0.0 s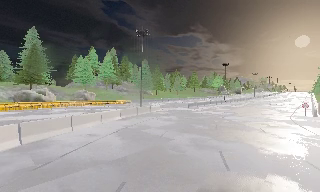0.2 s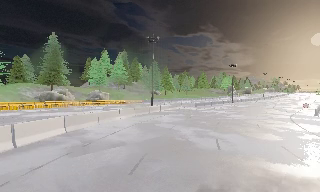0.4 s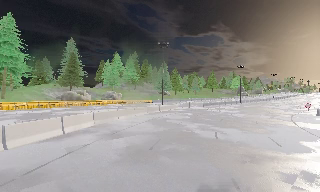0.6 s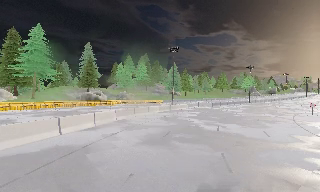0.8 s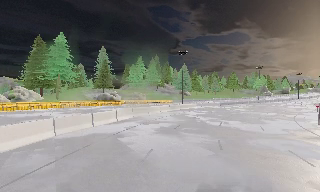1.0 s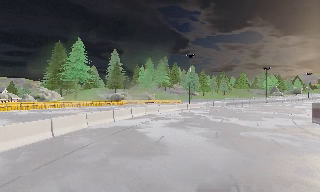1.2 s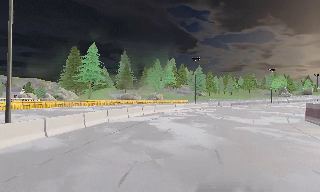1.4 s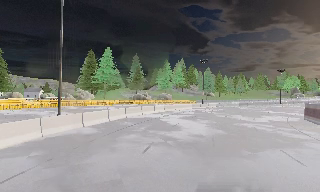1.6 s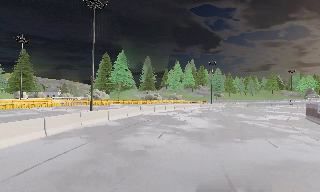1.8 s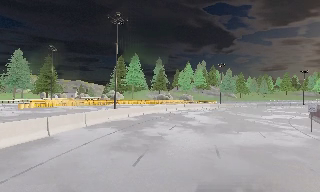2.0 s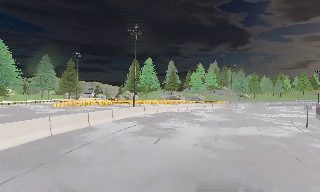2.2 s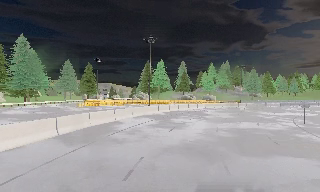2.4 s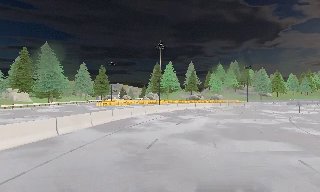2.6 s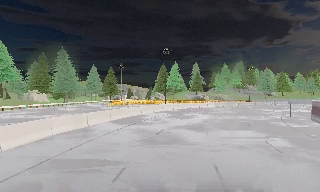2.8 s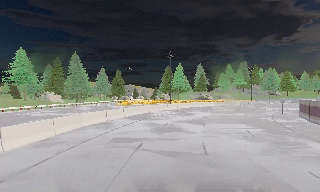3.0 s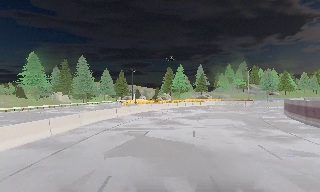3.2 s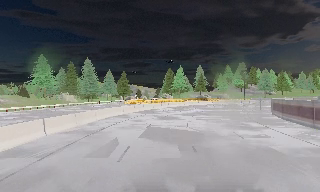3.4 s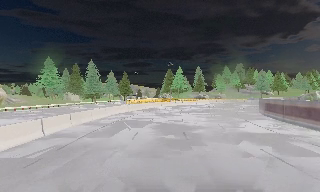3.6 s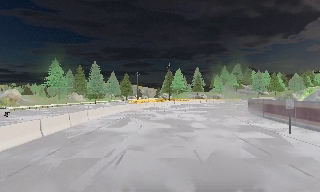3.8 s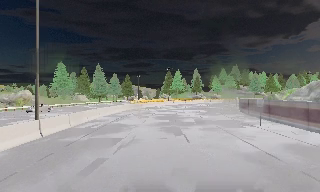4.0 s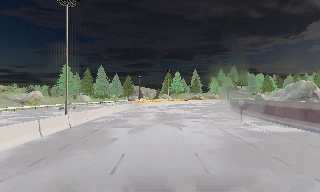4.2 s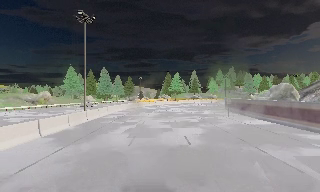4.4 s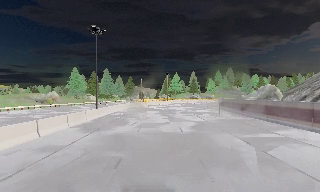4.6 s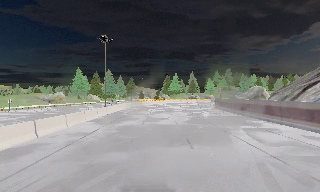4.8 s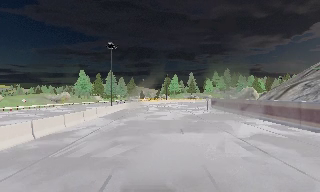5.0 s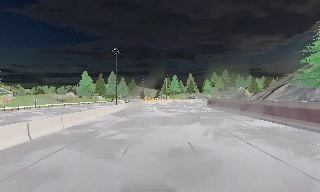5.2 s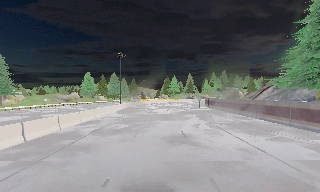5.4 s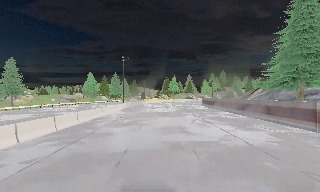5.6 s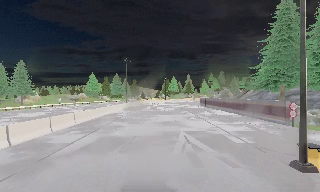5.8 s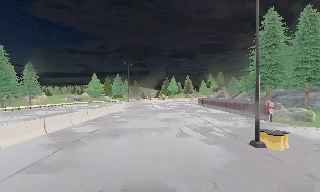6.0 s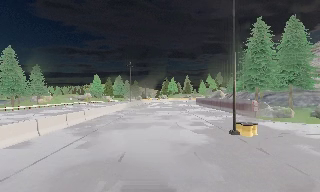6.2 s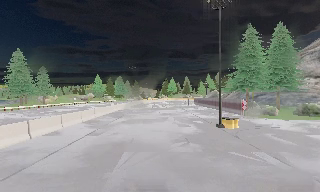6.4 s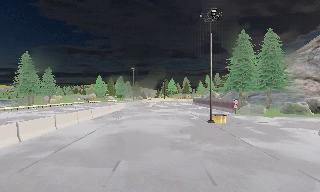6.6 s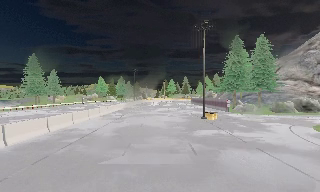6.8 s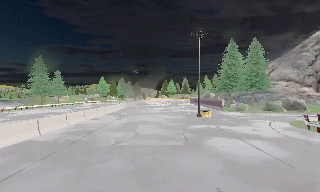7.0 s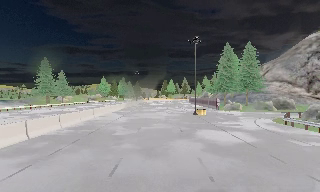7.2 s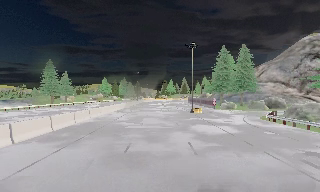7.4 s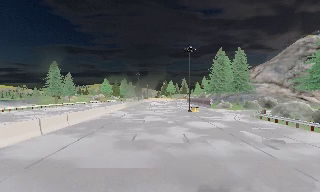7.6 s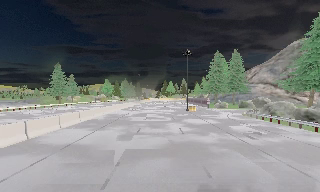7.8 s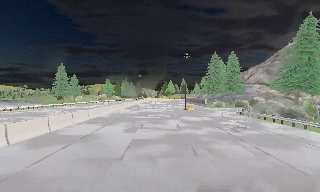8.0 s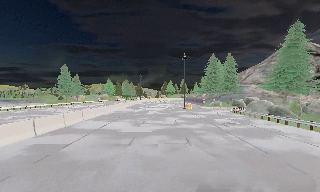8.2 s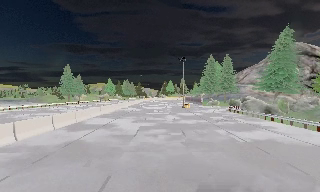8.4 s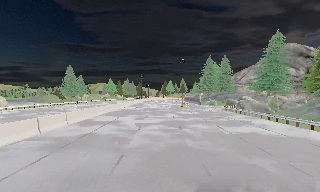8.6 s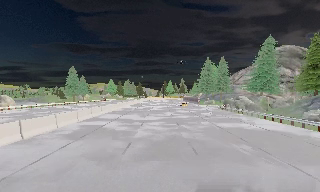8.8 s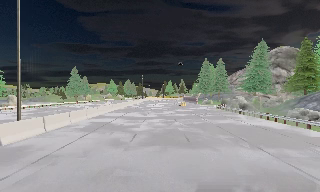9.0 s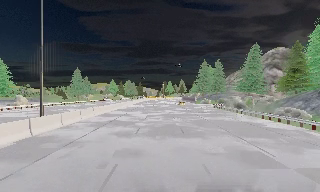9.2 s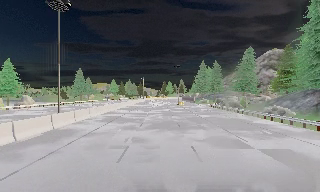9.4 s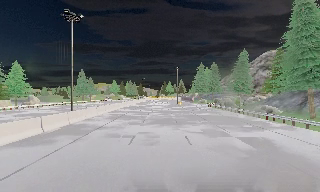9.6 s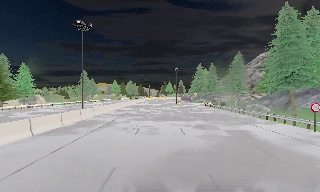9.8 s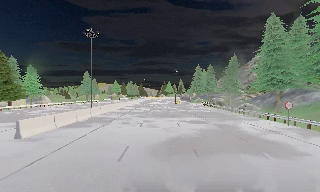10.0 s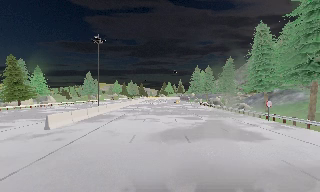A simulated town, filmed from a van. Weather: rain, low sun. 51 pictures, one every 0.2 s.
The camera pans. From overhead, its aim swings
counterclockwise.
The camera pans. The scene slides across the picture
to the right.
0.0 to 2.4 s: The camera pans to its left, which is counterclockwise from overhead, by about 40 degrees. It travels backward, about 35 m.
2.4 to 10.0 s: The camera travels backward, about 105 m, so what stands in front gets smaller.
The film runs backward here.
